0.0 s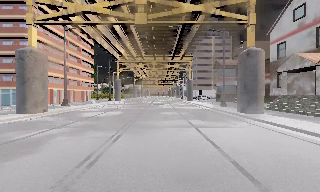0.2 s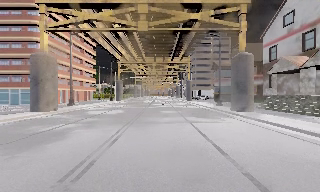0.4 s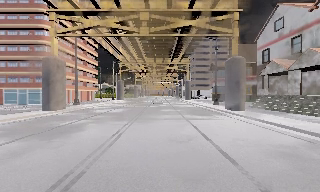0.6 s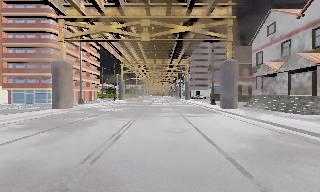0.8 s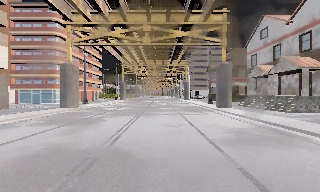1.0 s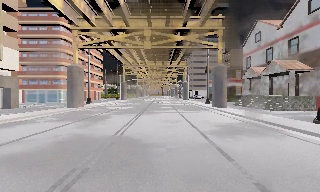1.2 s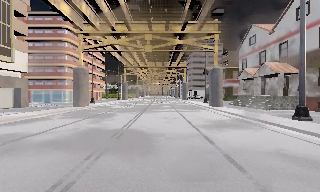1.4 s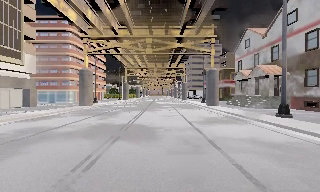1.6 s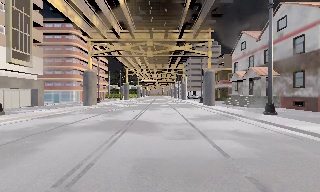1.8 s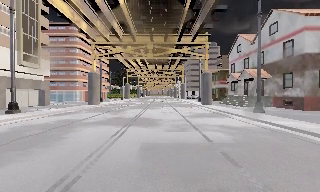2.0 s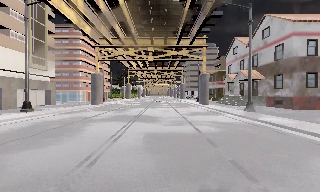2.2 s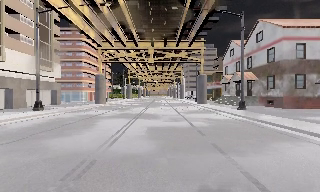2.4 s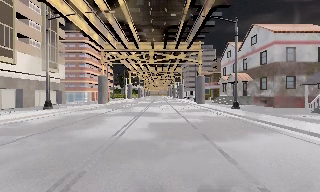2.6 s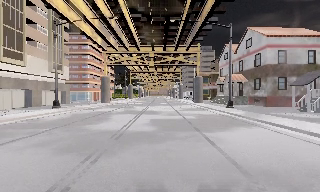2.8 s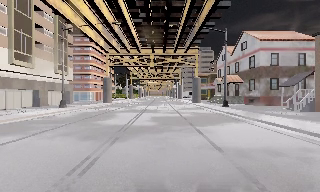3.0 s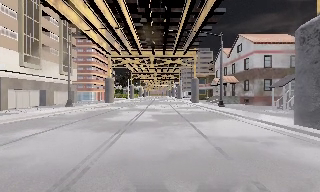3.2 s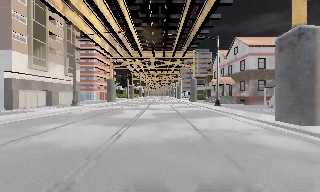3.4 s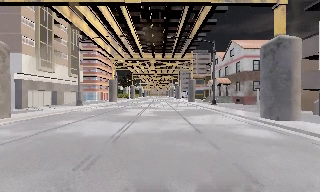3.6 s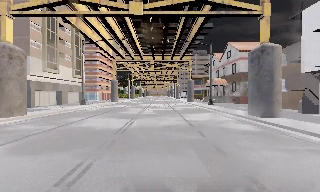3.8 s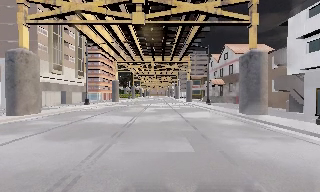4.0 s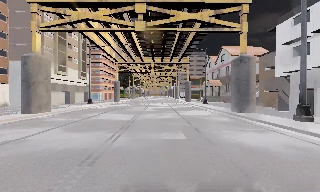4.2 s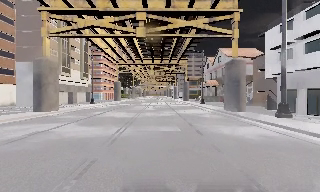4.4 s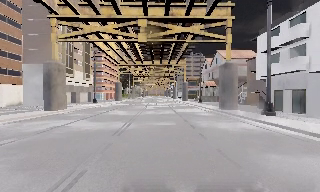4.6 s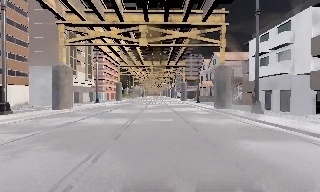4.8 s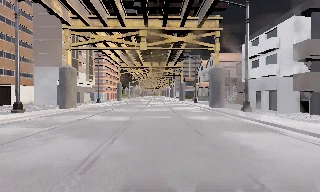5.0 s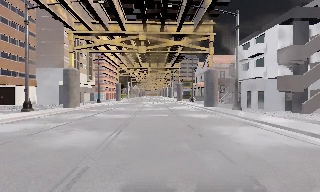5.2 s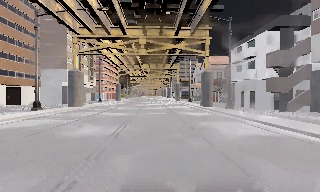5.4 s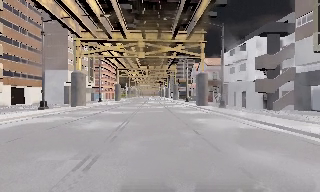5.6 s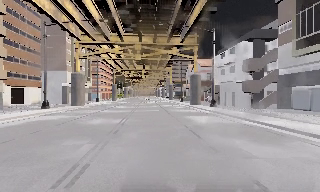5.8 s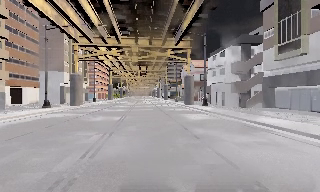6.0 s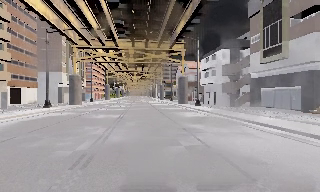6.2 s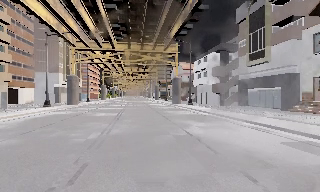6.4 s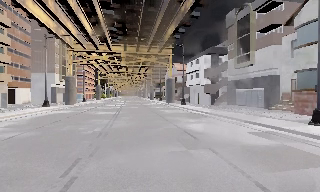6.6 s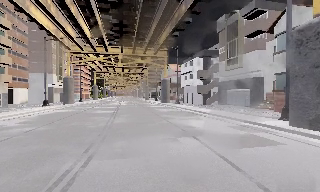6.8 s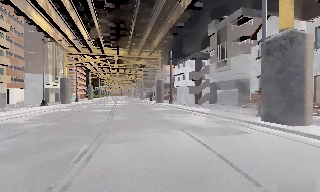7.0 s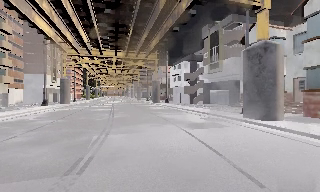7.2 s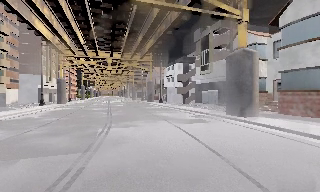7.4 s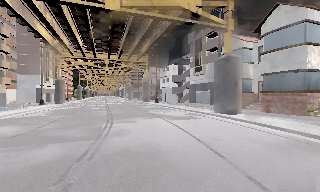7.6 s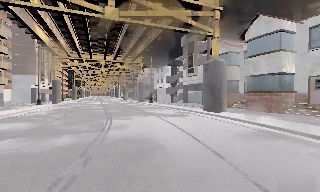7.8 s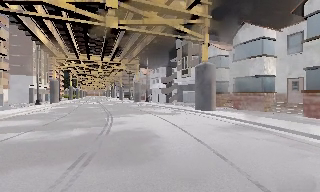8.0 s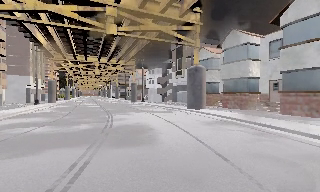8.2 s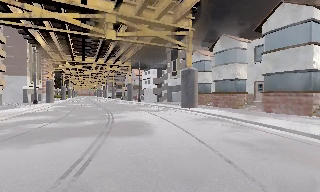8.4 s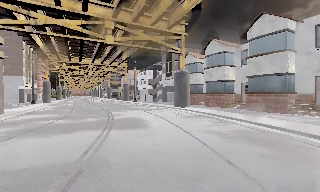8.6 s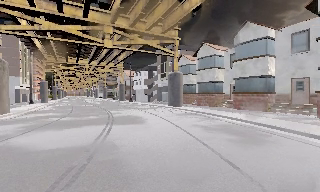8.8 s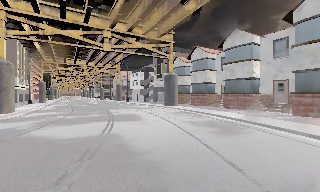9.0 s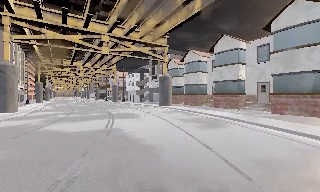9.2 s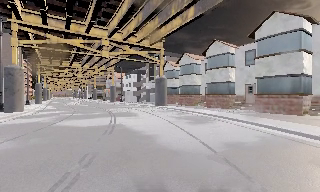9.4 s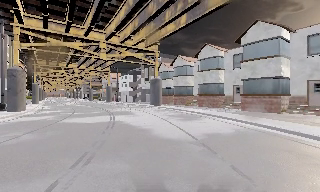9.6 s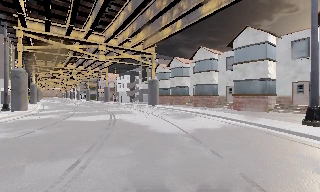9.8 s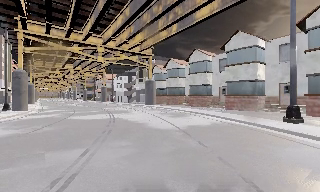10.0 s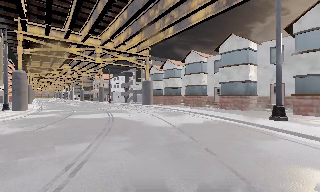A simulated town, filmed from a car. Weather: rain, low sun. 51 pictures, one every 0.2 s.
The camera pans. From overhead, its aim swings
clockwise.
The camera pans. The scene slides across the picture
to the left.
0.0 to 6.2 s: The camera travels backward, about 45 m, so what stands in front gets smaller.
6.2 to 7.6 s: The camera swings to its right by about 10 degrees, and the scene slides to the left. It travels backward, about 10 m, so what stands in front gets smaller.
7.6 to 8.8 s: The camera travels backward, about 8 m, so what stands in front gets smaller.
8.8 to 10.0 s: The camera travels backward, about 7 m, so what stands in front gets smaller. It loses speed.
The film runs backward here.
